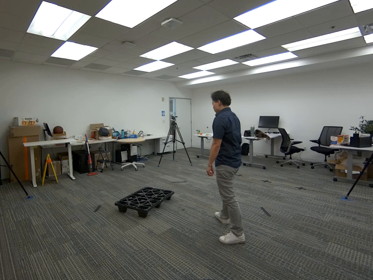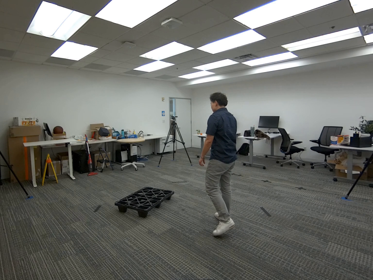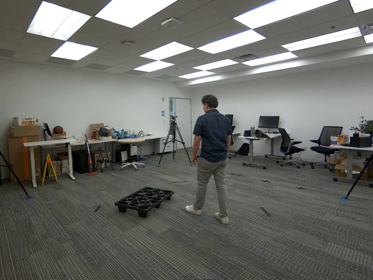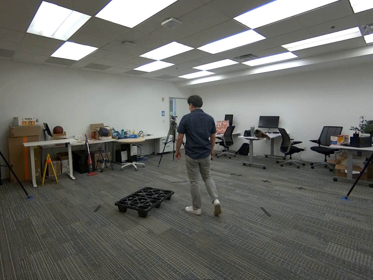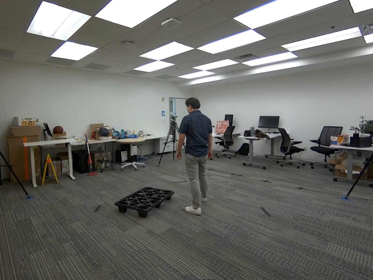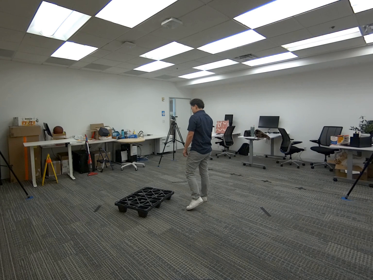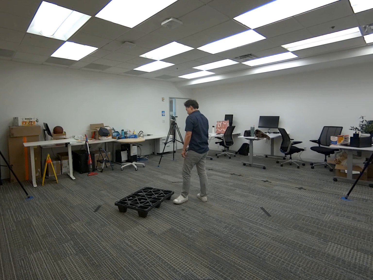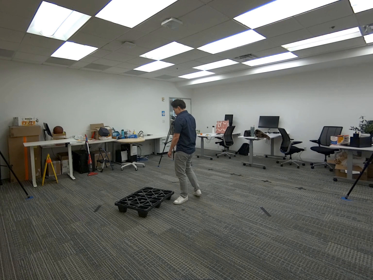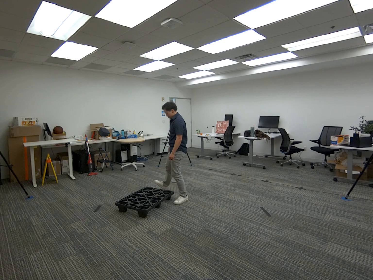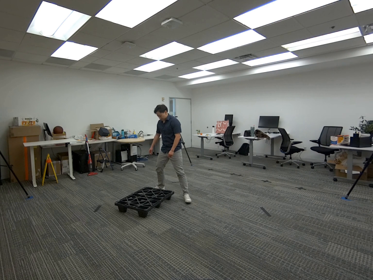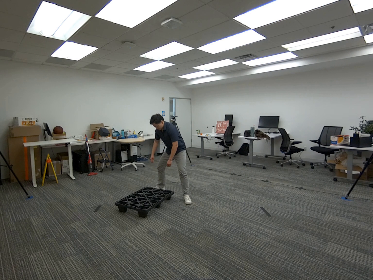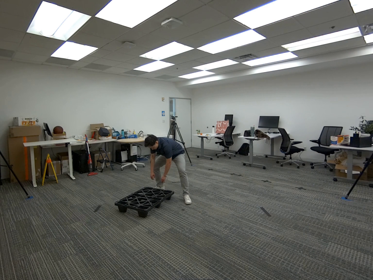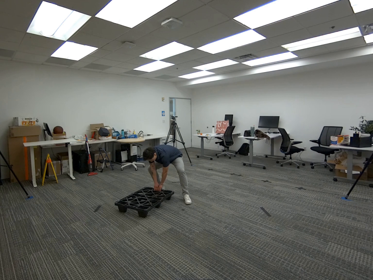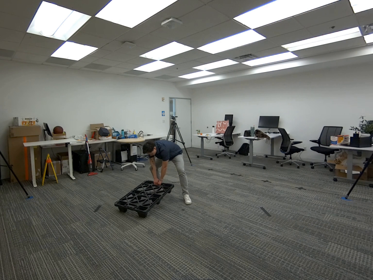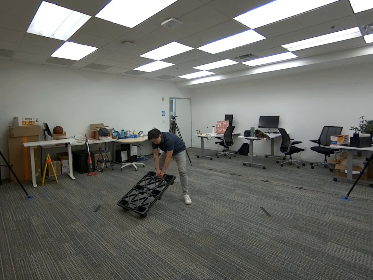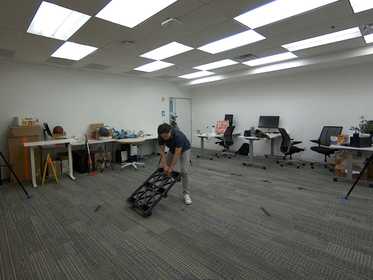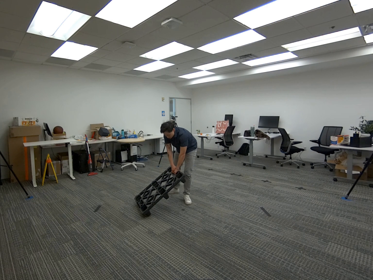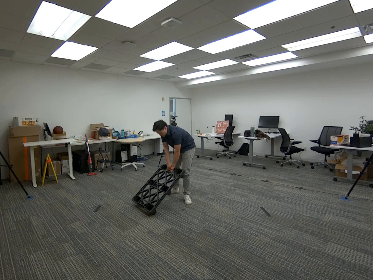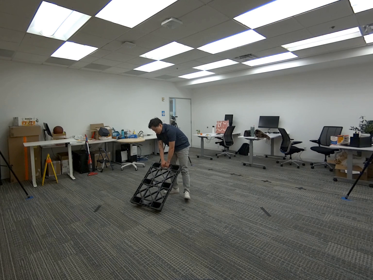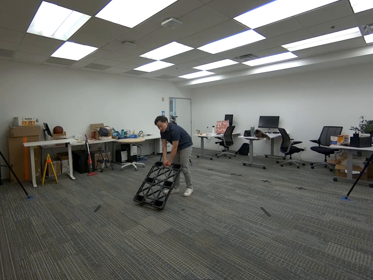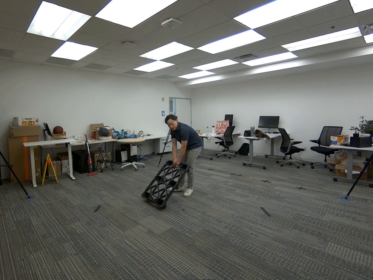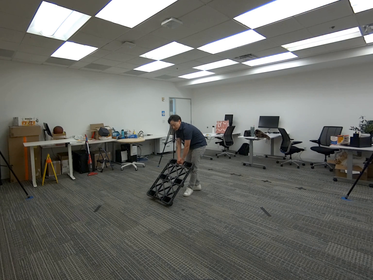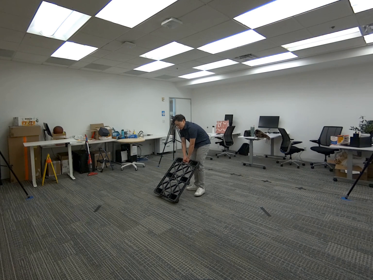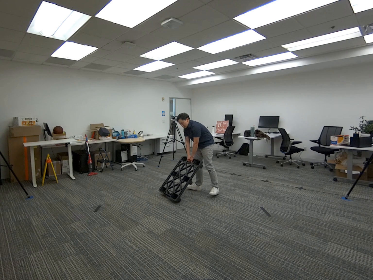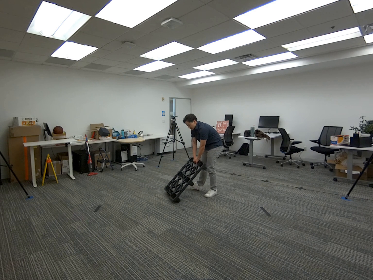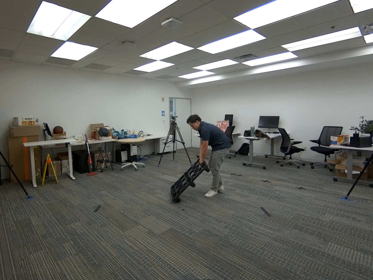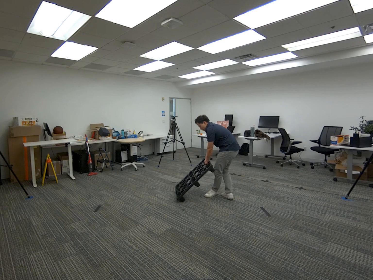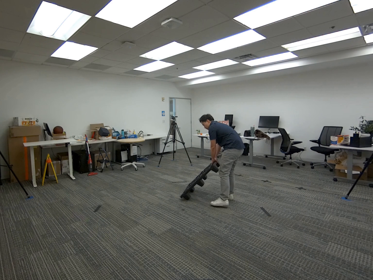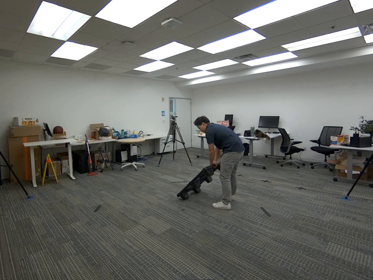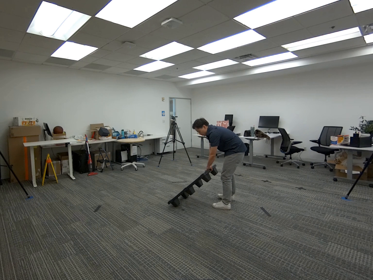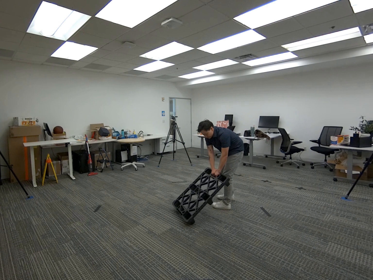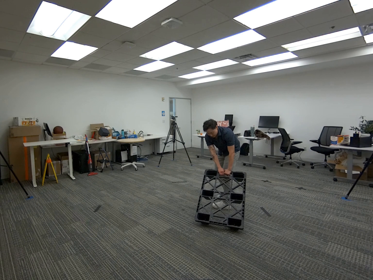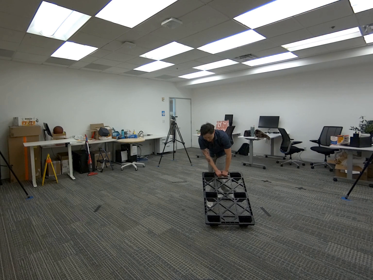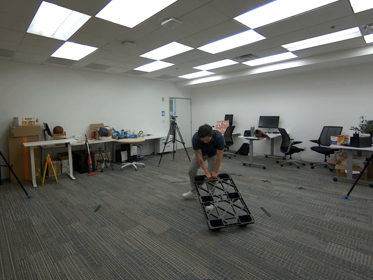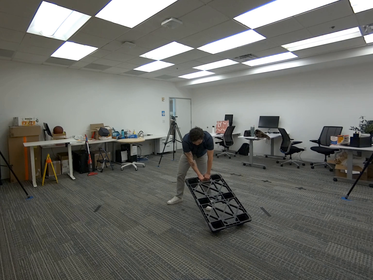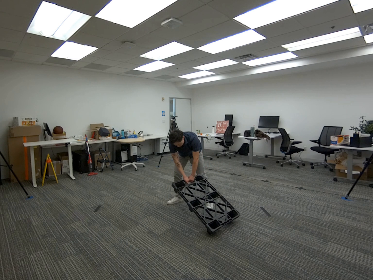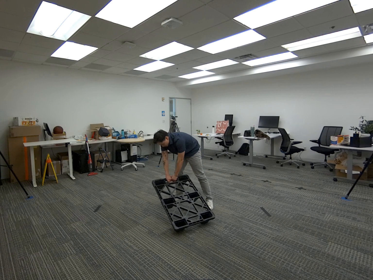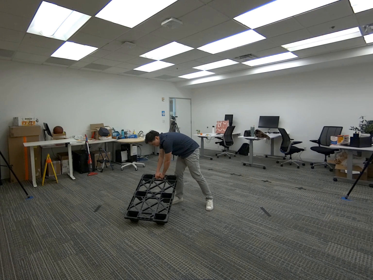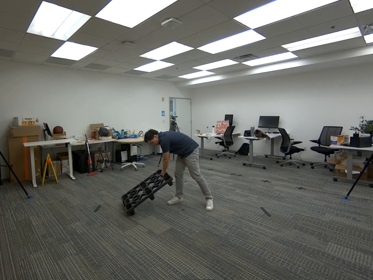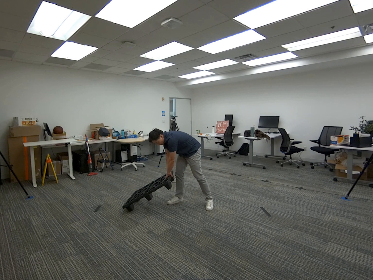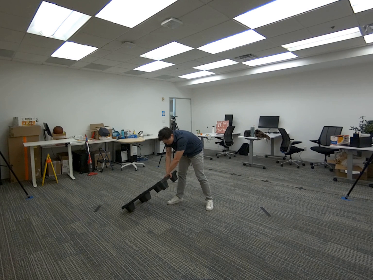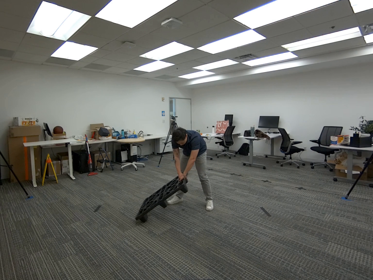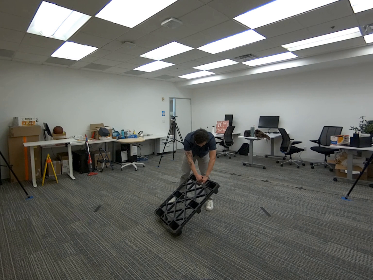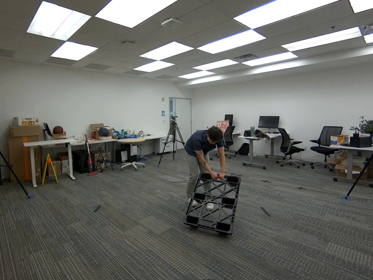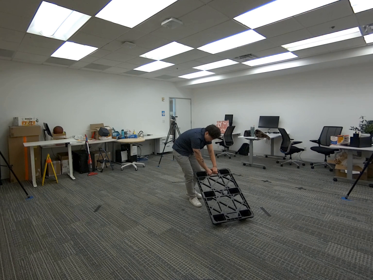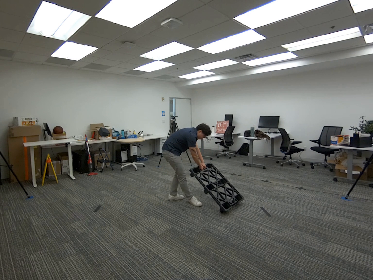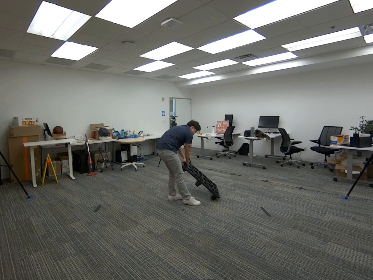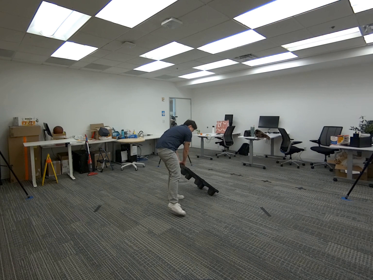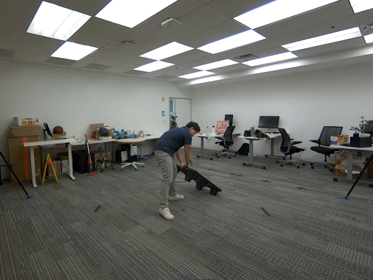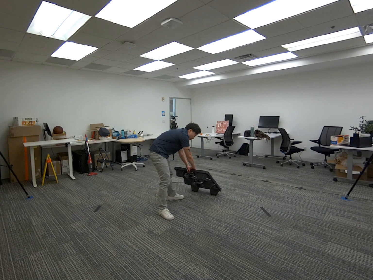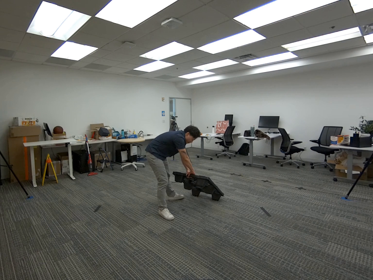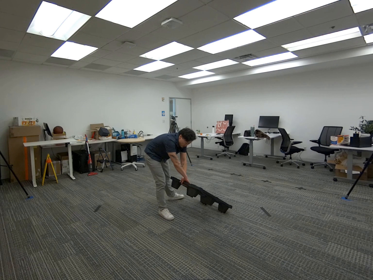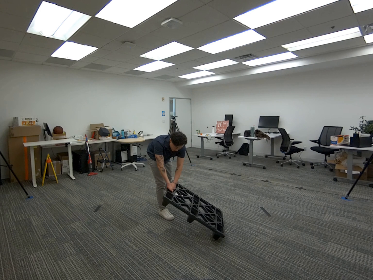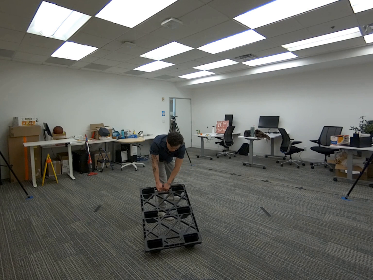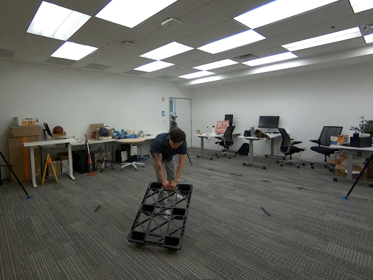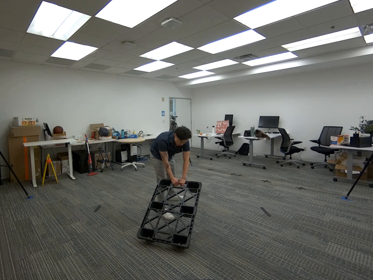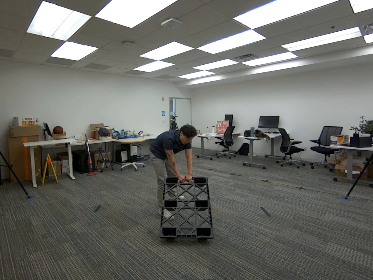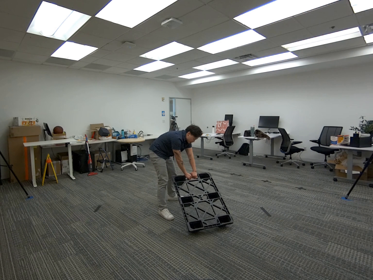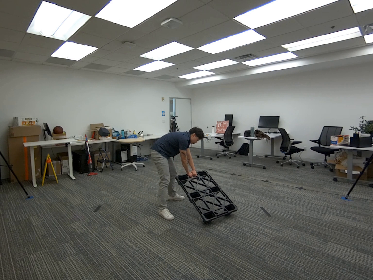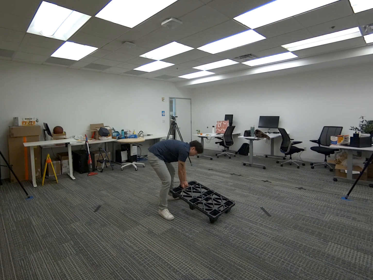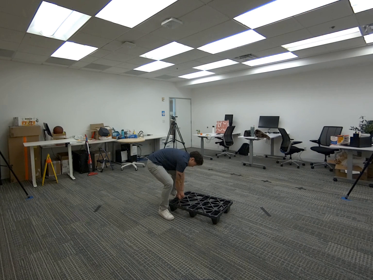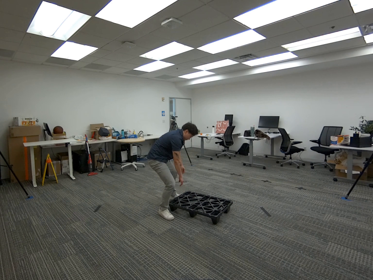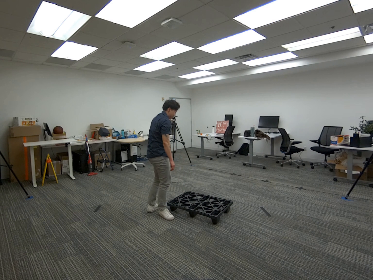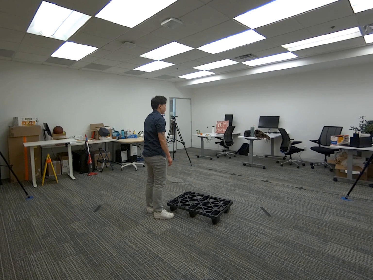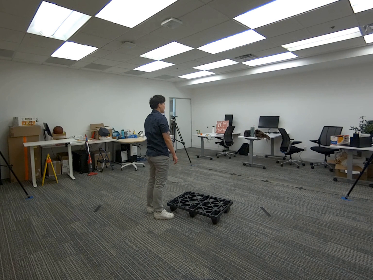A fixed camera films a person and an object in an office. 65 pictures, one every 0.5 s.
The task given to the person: Walk over to the platform on the ground and drag the platform within the bounding area. Once complete place the platform back on the ground.
